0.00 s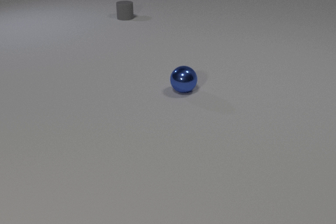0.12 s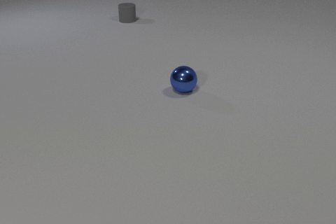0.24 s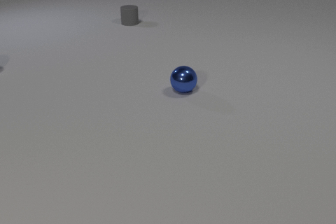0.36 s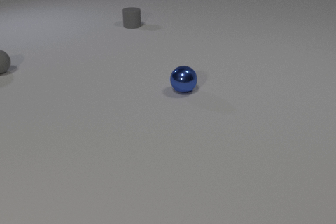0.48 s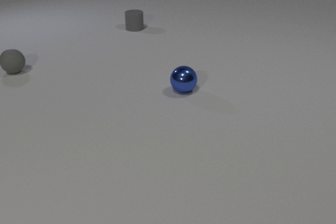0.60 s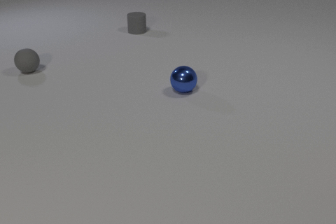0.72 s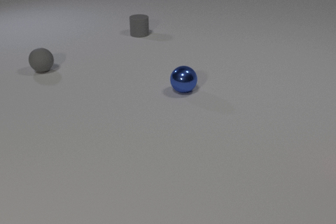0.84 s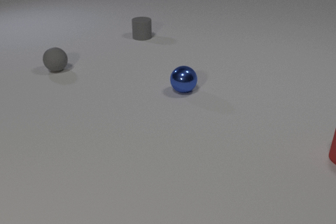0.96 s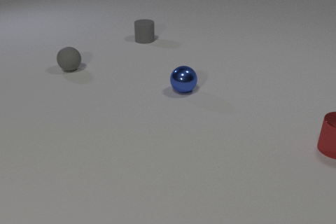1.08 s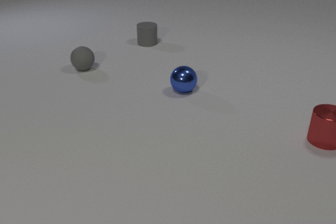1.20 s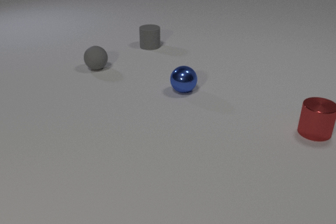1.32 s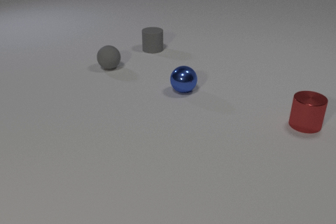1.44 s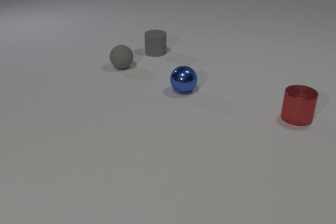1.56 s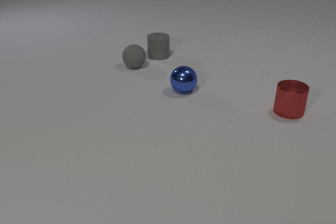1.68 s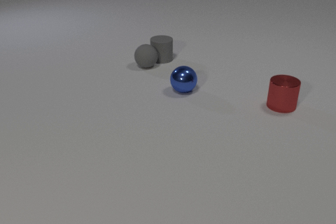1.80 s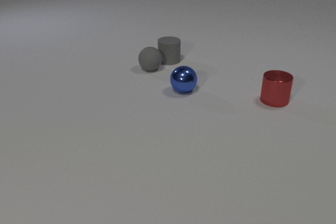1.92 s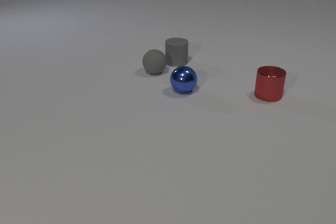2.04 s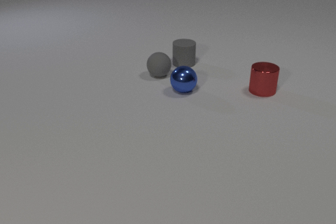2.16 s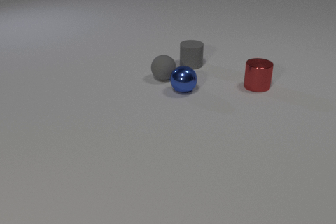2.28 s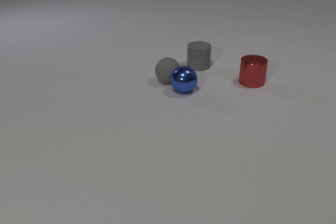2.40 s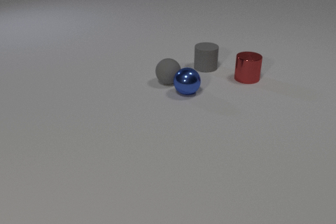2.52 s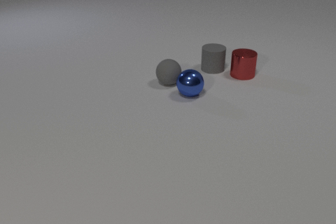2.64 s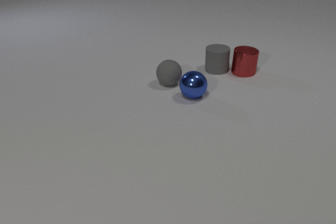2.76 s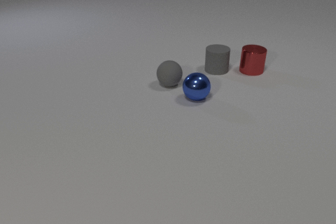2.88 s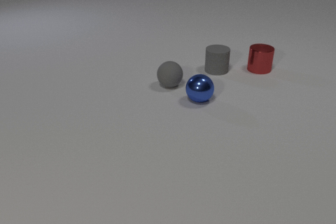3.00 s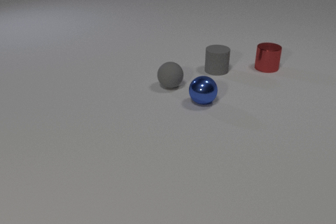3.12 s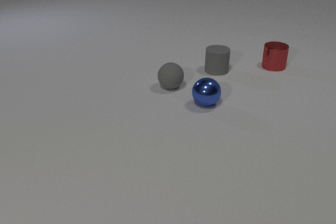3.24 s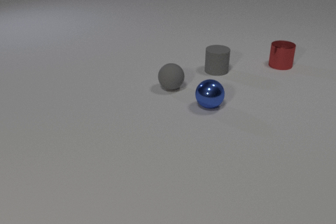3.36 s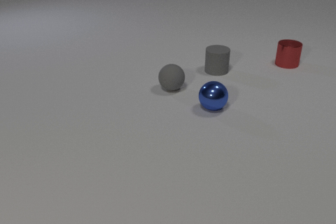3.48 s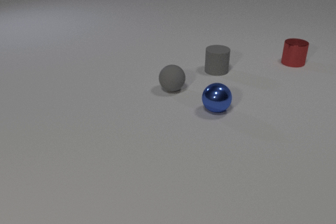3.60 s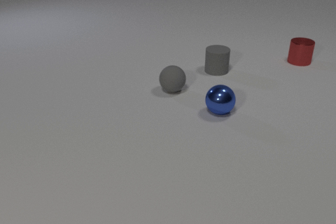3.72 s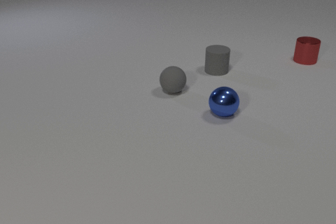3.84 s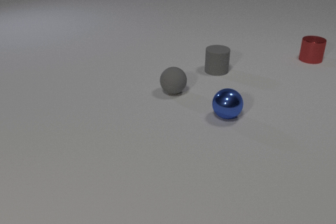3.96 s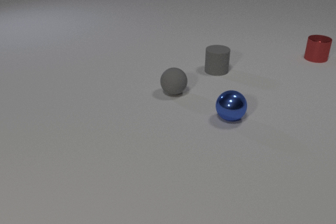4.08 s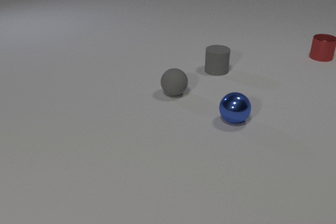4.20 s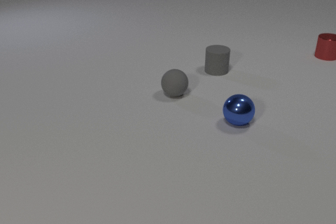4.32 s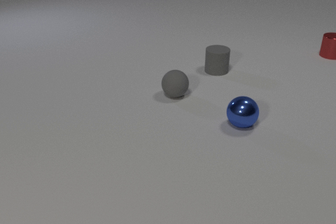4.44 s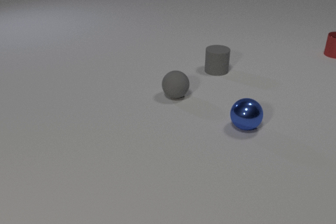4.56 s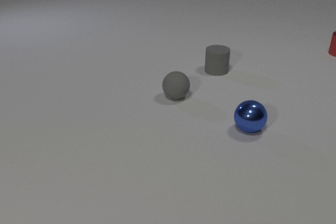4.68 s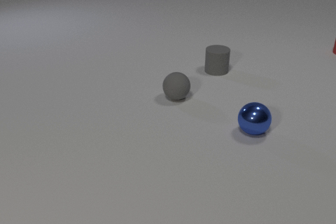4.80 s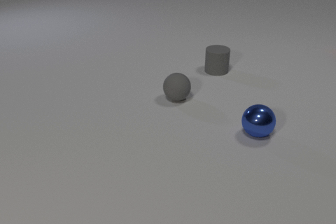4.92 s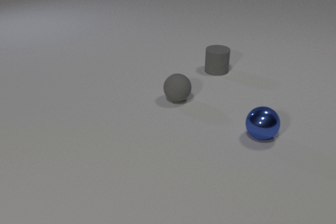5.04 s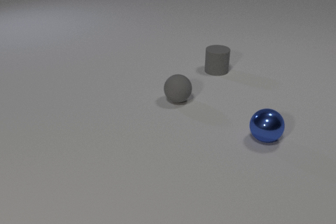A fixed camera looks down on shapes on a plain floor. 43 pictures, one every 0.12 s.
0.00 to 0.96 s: The gray rubber sphere comes in at the left edge, rolls to the right. The gray rubber cylinder slides toward the camera. The red metal cylinder comes in at the right edge, slides away from the camera and to the left.
0.96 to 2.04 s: The gray rubber sphere rolls to the right. The gray rubber cylinder slides toward the camera and to the right. The red metal cylinder slides away from the camera and to the left. The gray rubber sphere and the gray rubber cylinder collide.
2.04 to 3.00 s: The gray rubber sphere rolls toward the camera and to the right. The gray rubber cylinder slides to the right and toward the camera. The red metal cylinder slides away from the camera. The blue metal sphere rolls toward the camera and to the right. The gray rubber sphere and the blue metal sphere collide. The gray rubber cylinder and the red metal cylinder collide.
3.00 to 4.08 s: The gray rubber sphere rolls toward the camera. The red metal cylinder slides to the right and away from the camera. The blue metal sphere rolls toward the camera and to the right.
4.08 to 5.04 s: The gray rubber sphere rolls toward the camera. The red metal cylinder slides away from the camera and to the right, leaves at the right edge. The blue metal sphere rolls to the right and toward the camera.
What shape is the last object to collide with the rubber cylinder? cylinder.
Are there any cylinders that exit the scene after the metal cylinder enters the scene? yes.
What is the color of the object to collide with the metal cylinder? gray.
